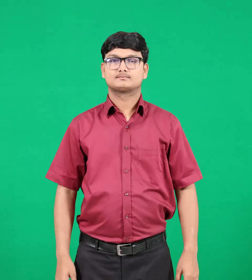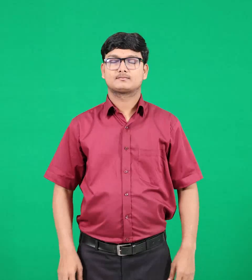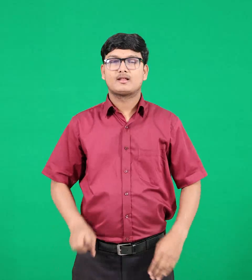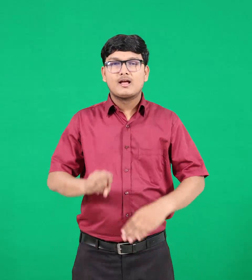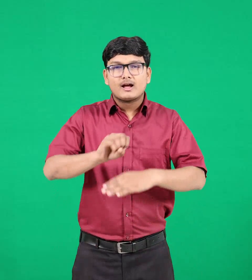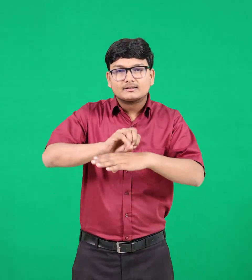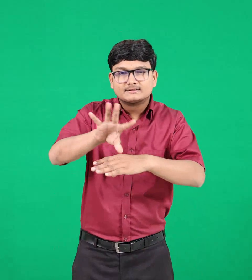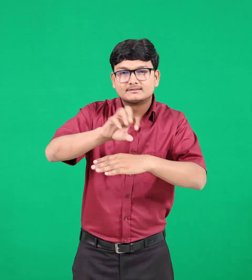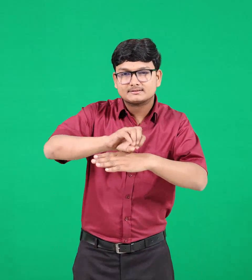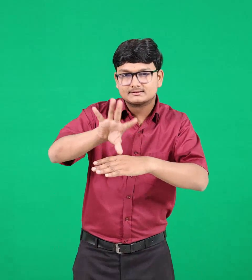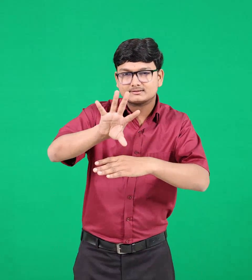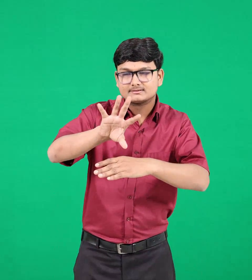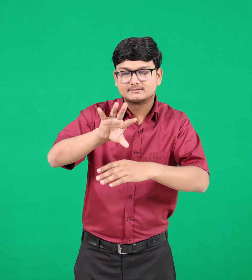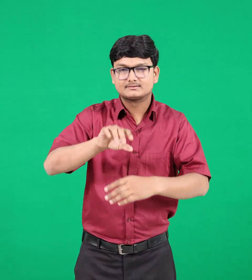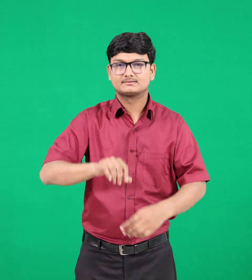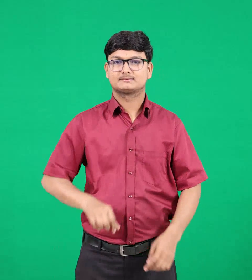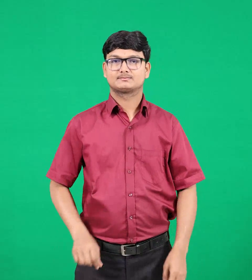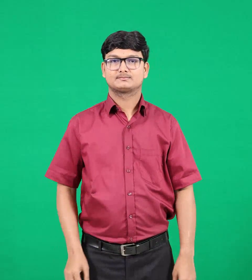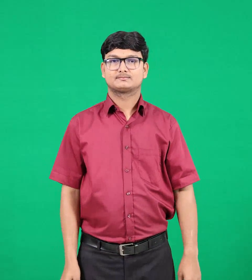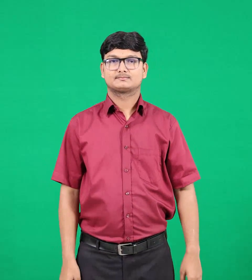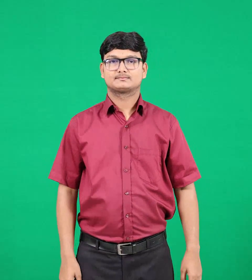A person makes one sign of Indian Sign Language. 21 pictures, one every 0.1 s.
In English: advise
